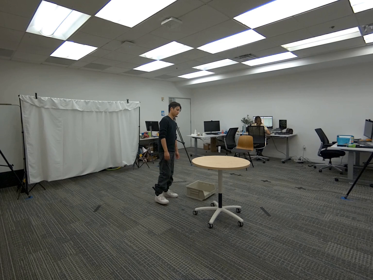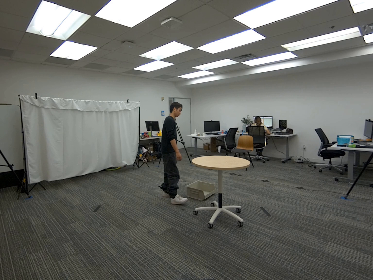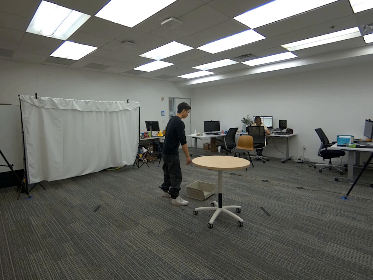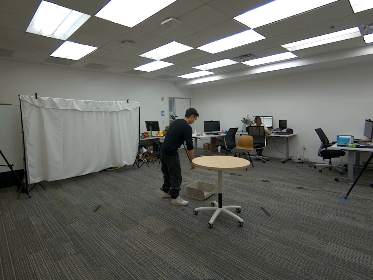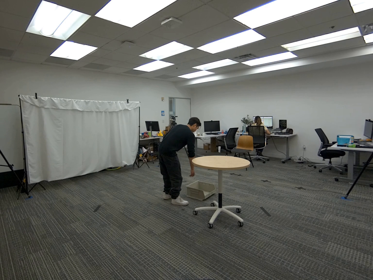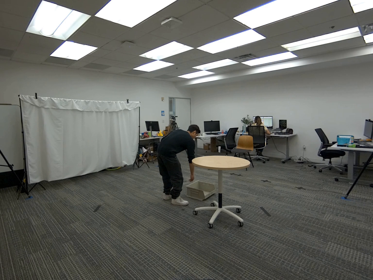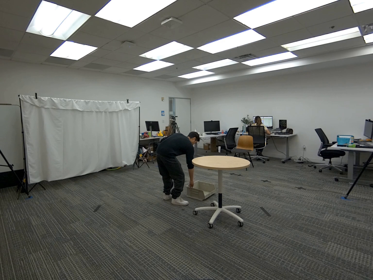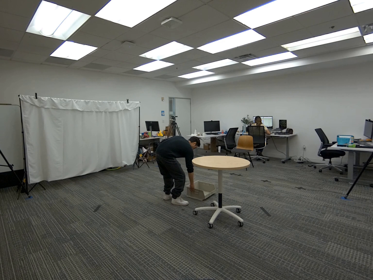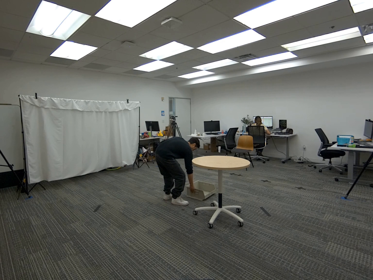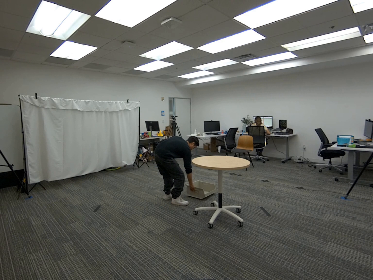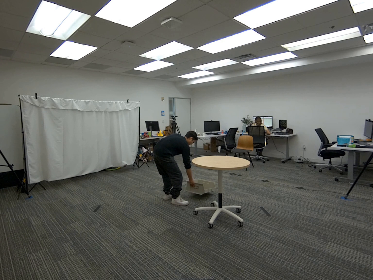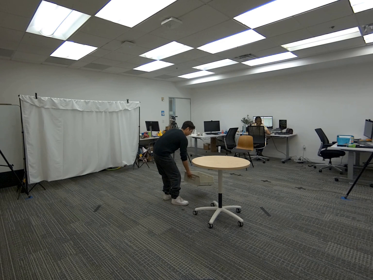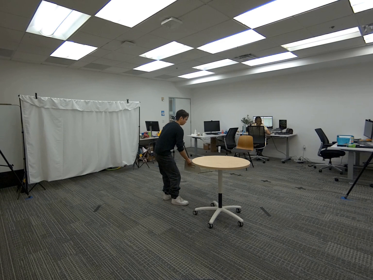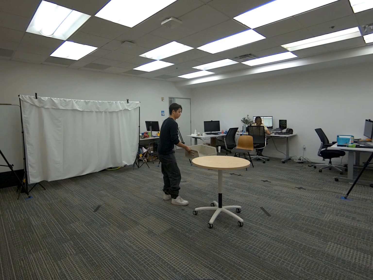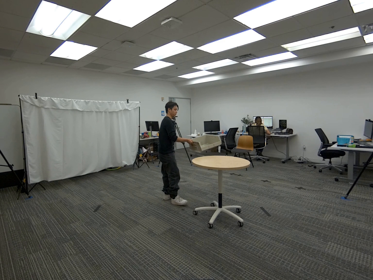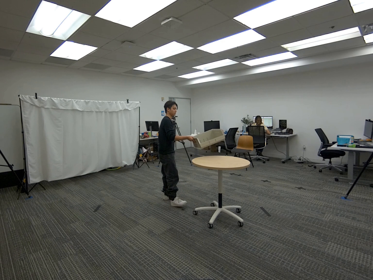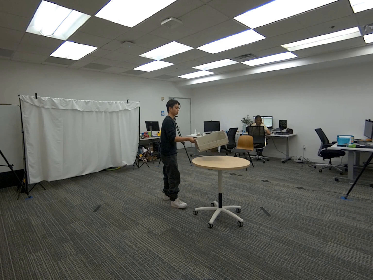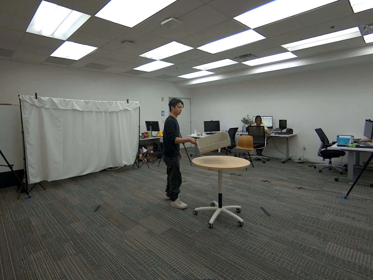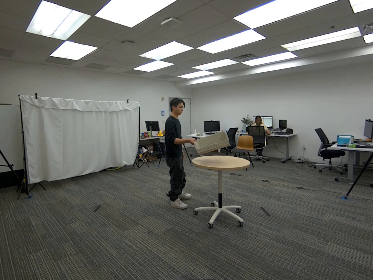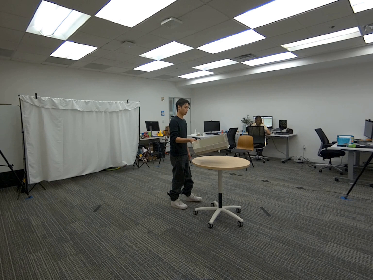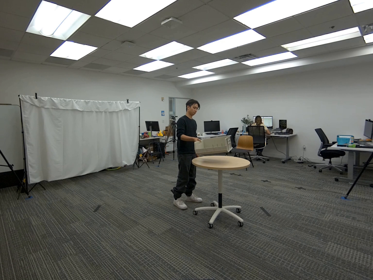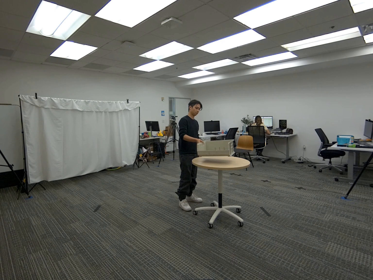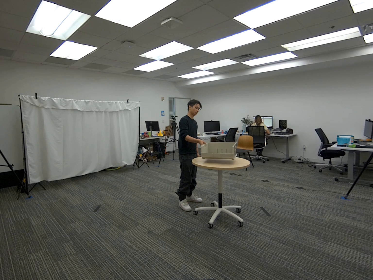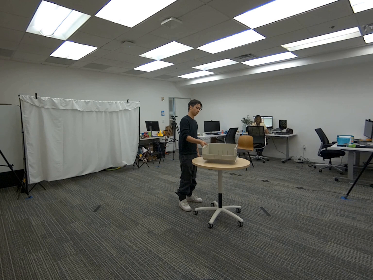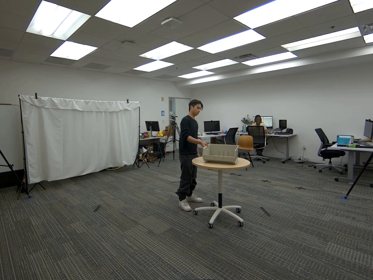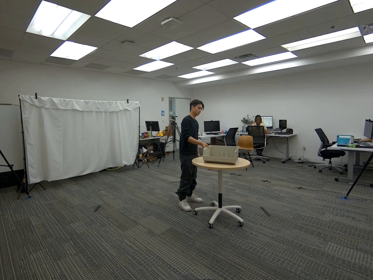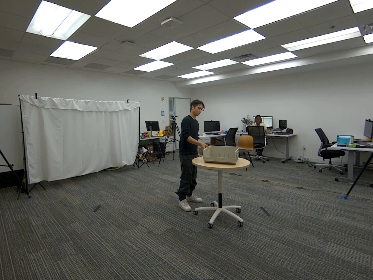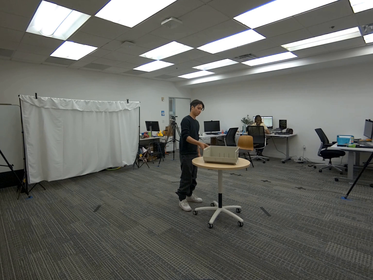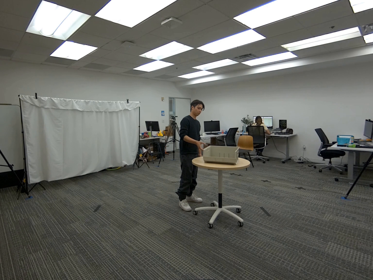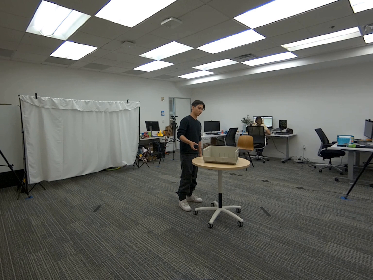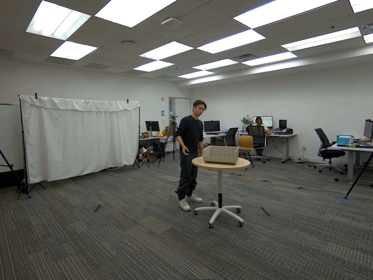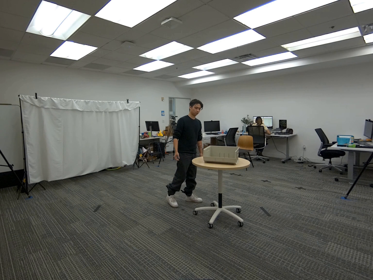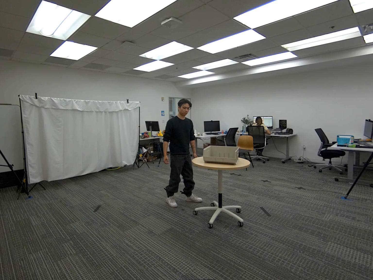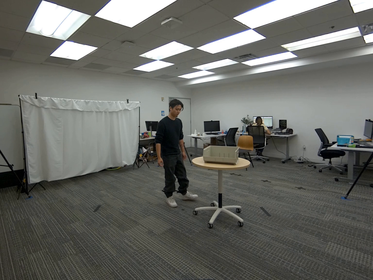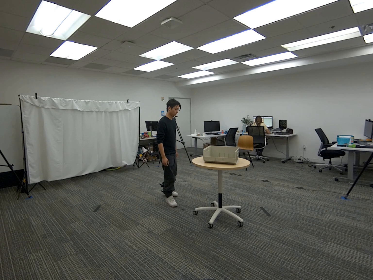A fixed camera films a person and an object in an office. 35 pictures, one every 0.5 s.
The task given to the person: Walk over to the beige bin on the ground and pick up the bin from the left side using your right hand and place the beige bin on the round table.
